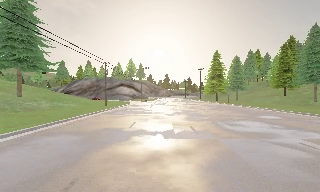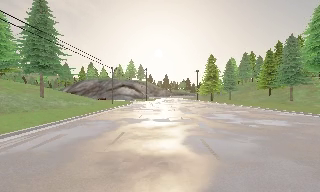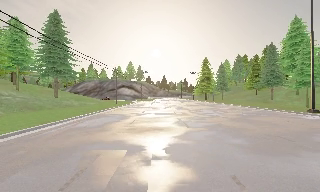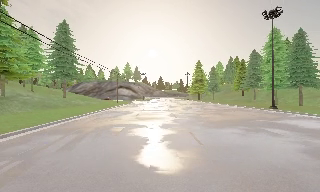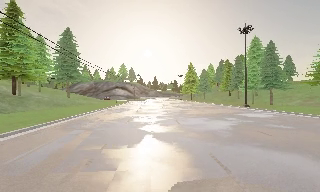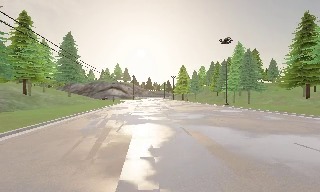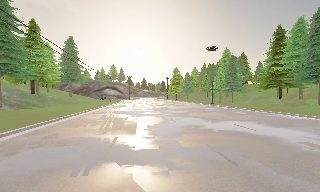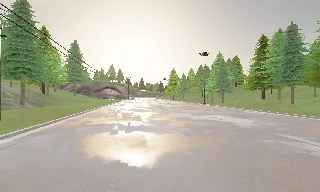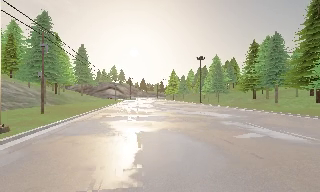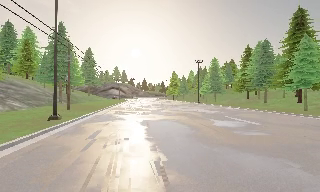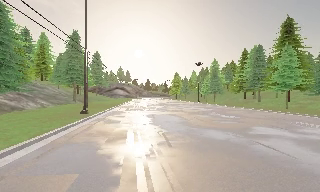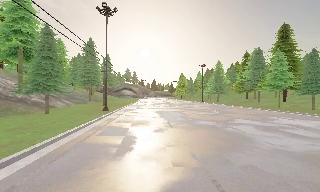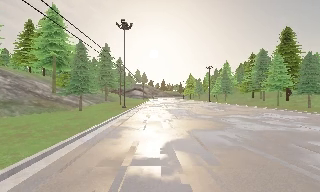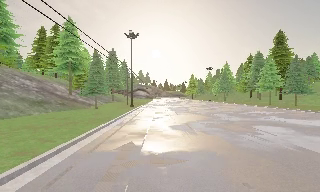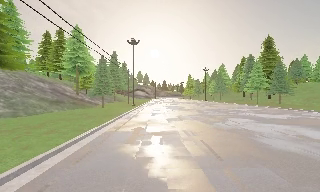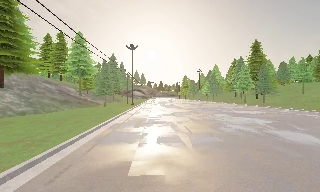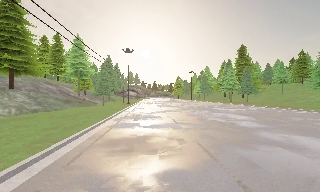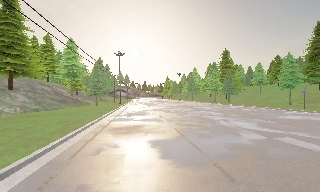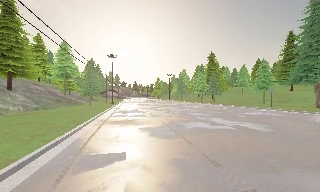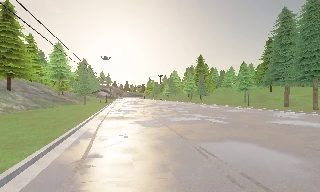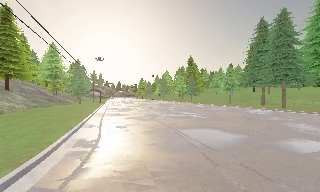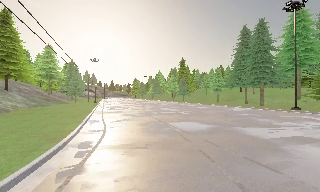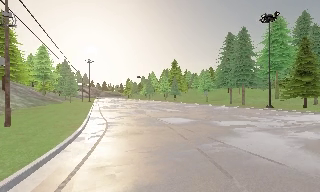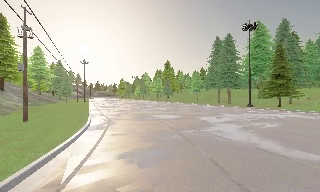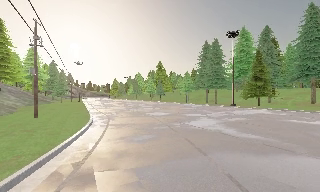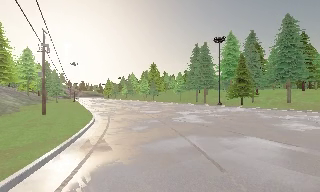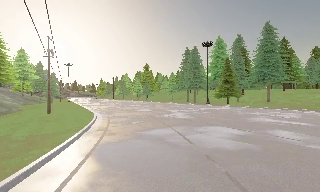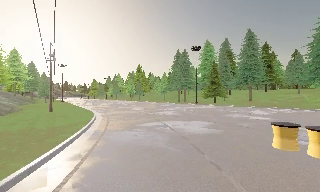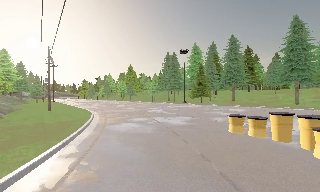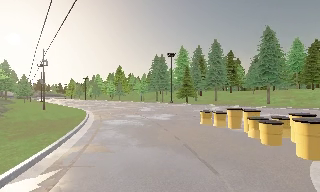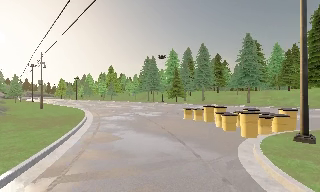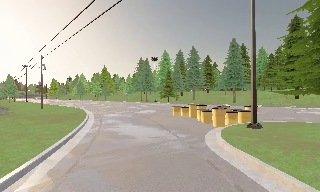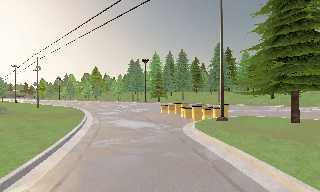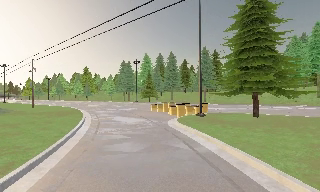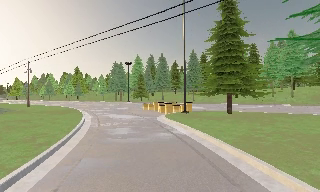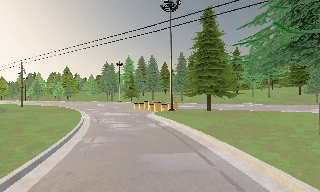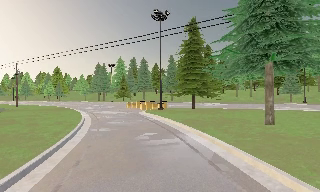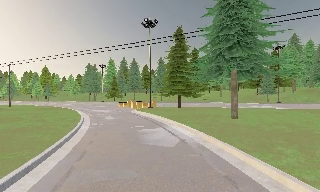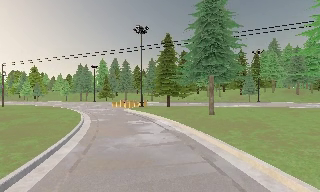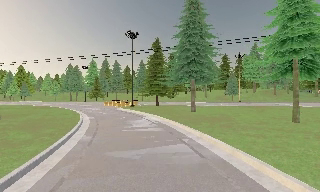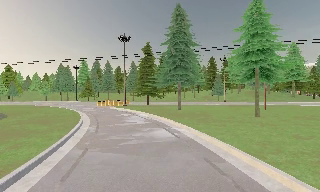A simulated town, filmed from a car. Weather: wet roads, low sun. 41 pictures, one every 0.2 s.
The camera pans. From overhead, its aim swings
clockwise.
The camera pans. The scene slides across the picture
to the left.
0.0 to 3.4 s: The camera travels backward, about 65 m, so what stands in front gets smaller.
3.4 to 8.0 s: The camera swings to its right by about 70 degrees, and the scene slides to the left. It travels backward, about 50 m.
The film runs backward here.
